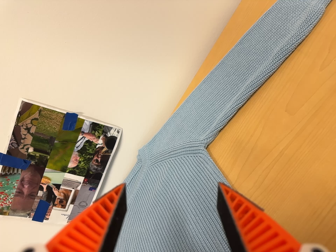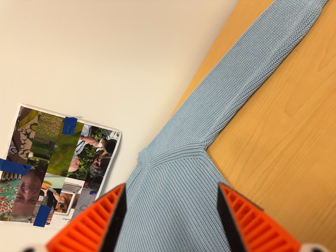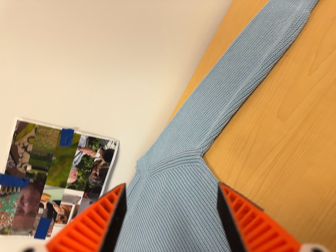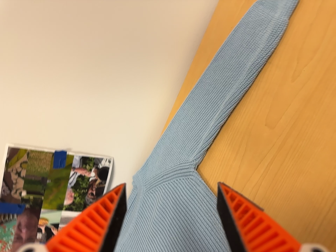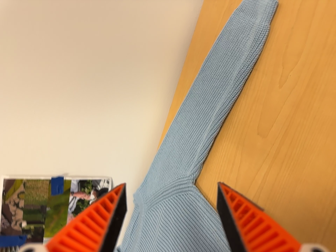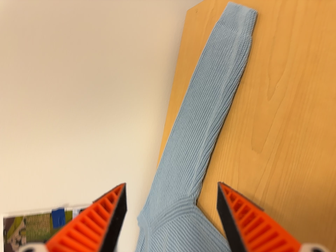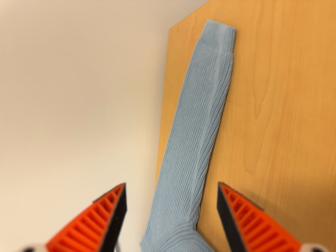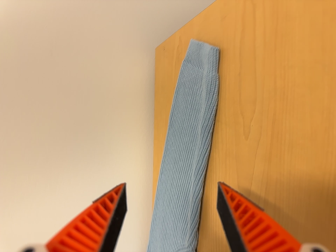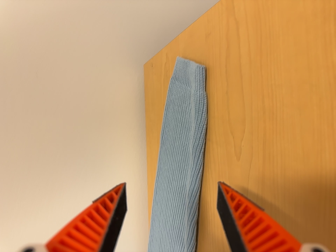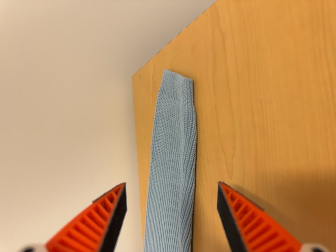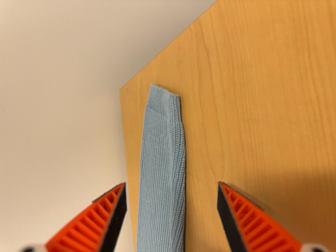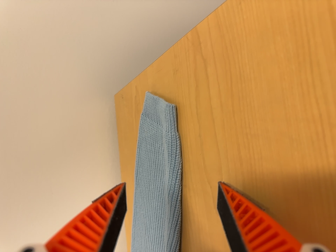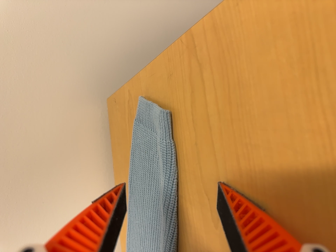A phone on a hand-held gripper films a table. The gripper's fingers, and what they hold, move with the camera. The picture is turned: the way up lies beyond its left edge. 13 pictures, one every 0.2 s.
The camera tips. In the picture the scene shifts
downward.
The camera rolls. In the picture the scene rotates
counterclockwise.
0.0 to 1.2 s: The camera travels toward the top of its view and to its right, about 12 cm, so close, fixed things drift downward. Its aim tips toward the top of its view by about 10 degrees, and the scene shifts downward. It rolls about its line of sight by about 25 degrees, and the scene rotates counterclockwise.
1.2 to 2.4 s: The camera travels toward the top of its view and forward, about 10 cm, so close, fixed things drift downward. It rolls about its line of sight by about 10 degrees, and the scene rotates counterclockwise.
The film runs forward here.
